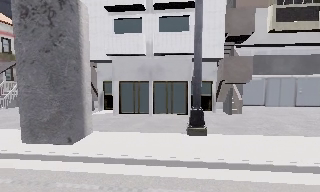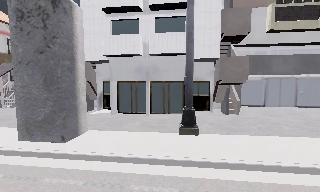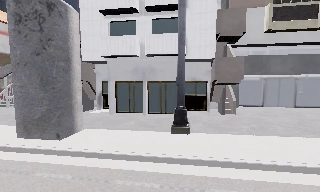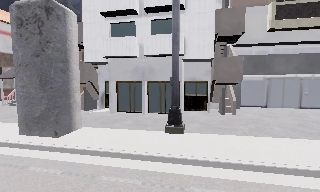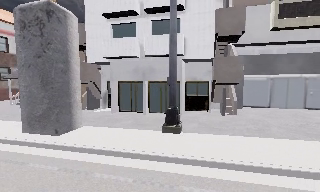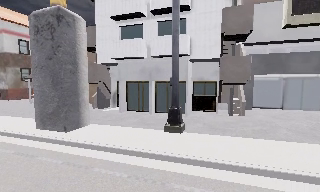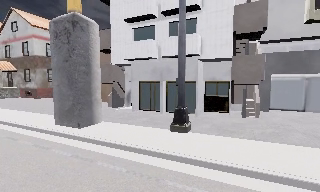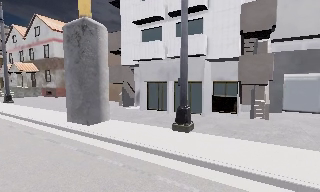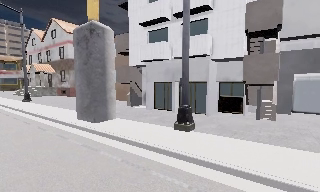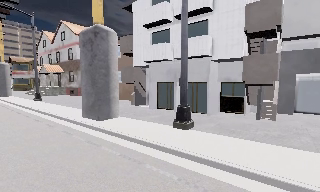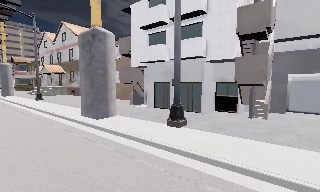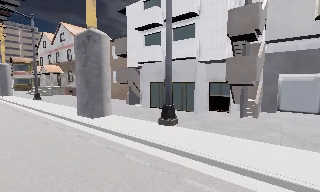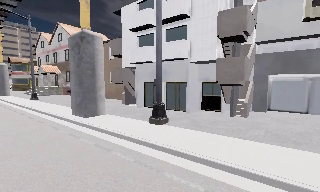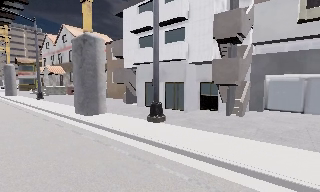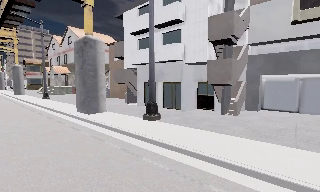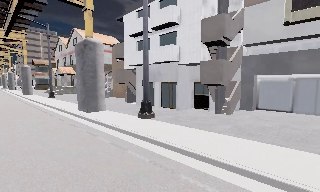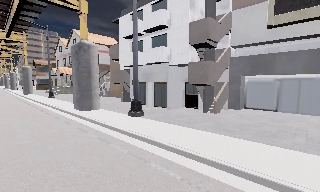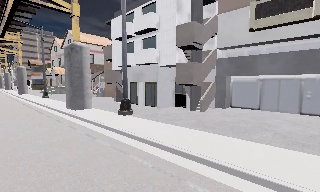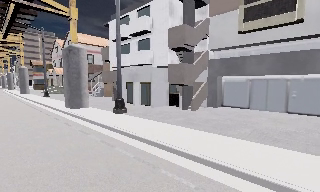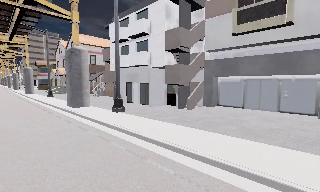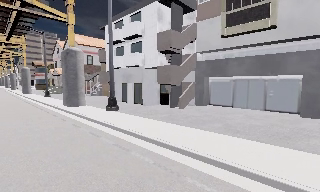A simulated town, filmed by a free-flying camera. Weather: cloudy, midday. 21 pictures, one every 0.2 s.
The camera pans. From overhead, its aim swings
counterclockwise.
0.0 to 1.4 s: The camera pans to its left, which is counterclockwise from overhead, by about 25 degrees. It travels to its right, about 3.5 m.
1.4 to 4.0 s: The camera pans to its left, which is counterclockwise from overhead, by about 15 degrees. It travels to its right and backward, about 8 m, so close, fixed things drift to the left. It gains speed.
The film runs backward here.
